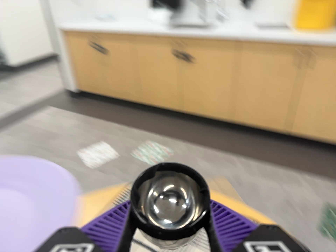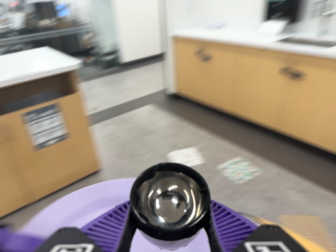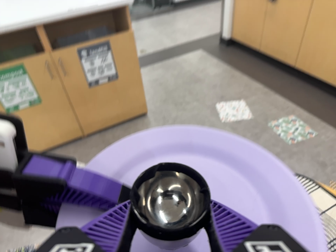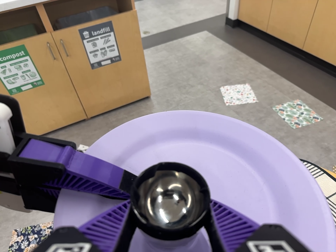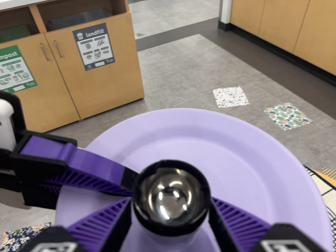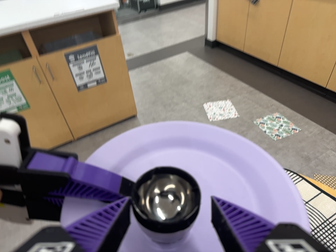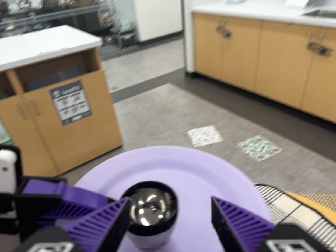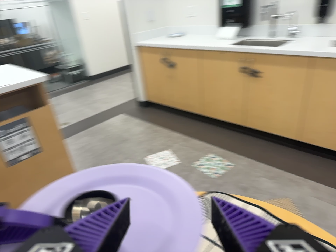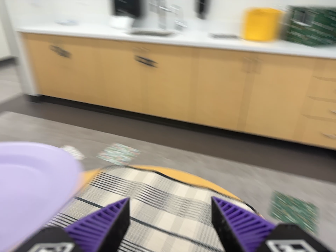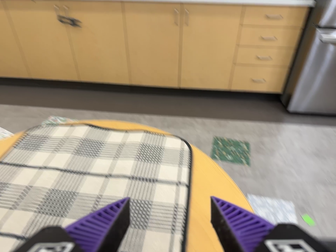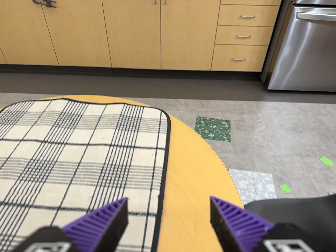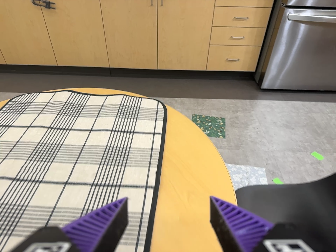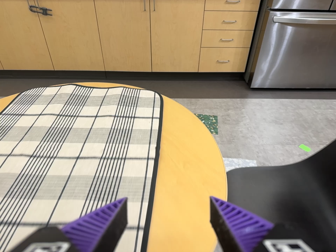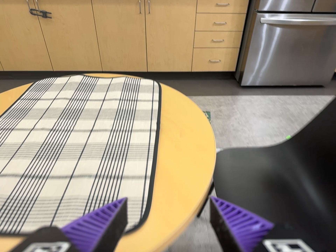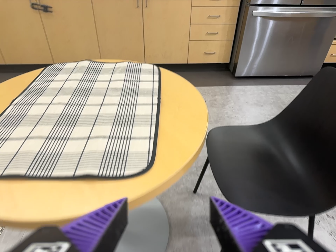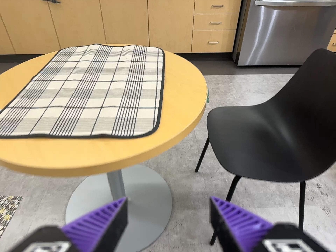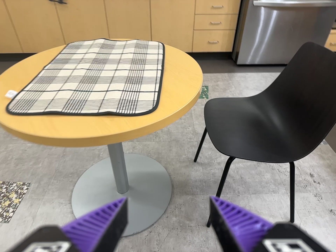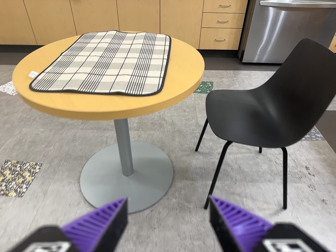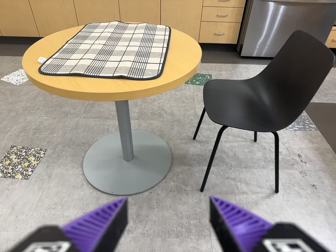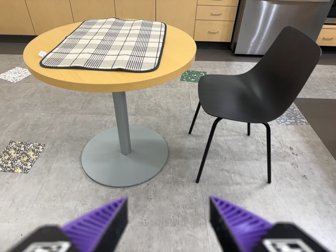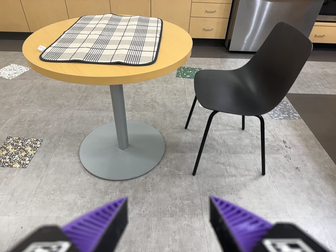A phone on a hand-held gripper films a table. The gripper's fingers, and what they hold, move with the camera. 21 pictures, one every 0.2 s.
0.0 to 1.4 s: The camera swings to its left by about 15 degrees, and the scene slides to the right. It travels backward and to its left, about 12 cm, so what stands in front gets smaller.
1.4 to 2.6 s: The scene slides to the left, as the camera pans about 40 degrees to its right. It travels toward the bottom of its view and backward, about 40 cm, so close, fixed things drift upward. Its aim tips toward the bottom of its view by about 10 degrees, and the scene shifts upward. It rolls about its line of sight by about 20 degrees, and the scene rotates counterclockwise.
2.6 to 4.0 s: The camera travels backward and toward the bottom of its view, about 60 cm, so what stands in front gets smaller.
The film runs backward here.
